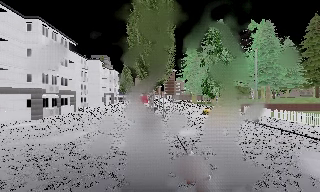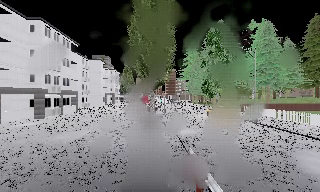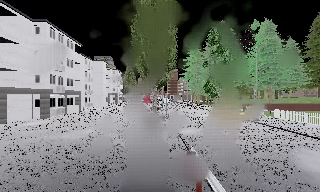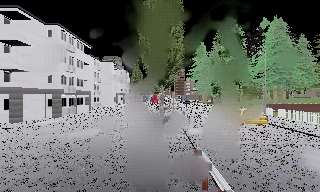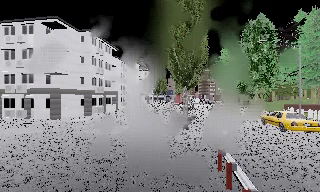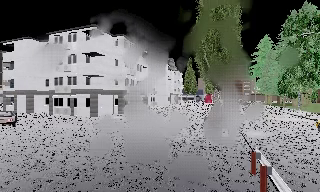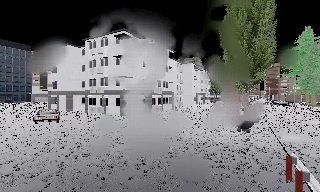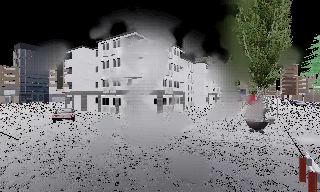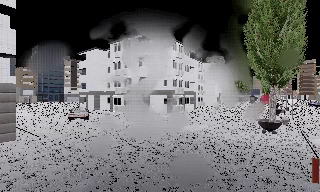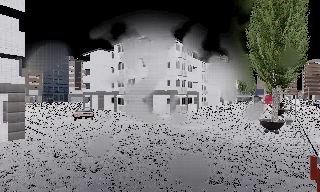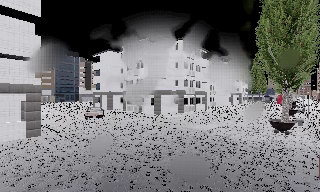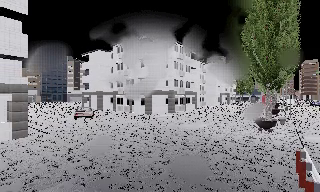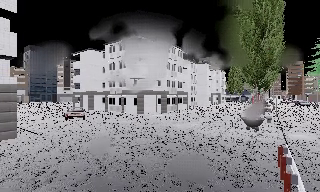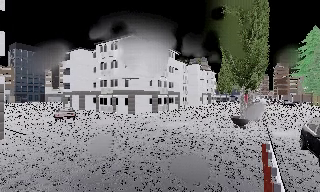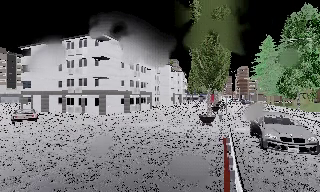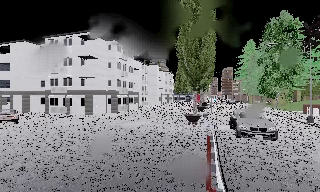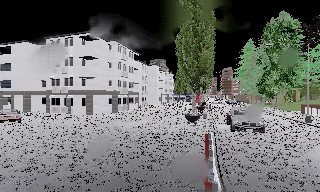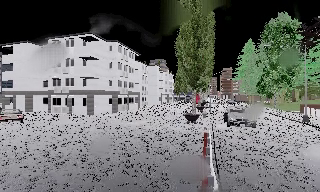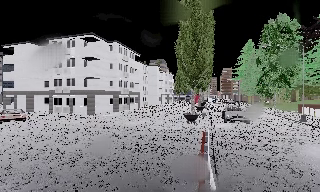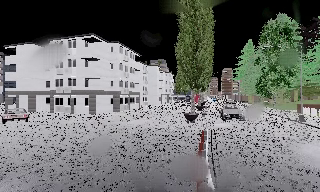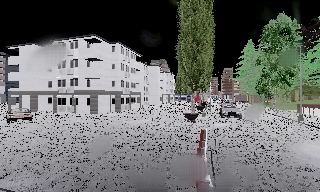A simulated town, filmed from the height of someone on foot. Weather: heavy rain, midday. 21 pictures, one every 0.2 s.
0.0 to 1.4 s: The scene slides to the right, as the camera pans about 35 degrees to its left. It travels backward, about 1.5 m.
1.4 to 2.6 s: The camera travels backward, about 1.5 m, so what stands in front gets smaller.
2.6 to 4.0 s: The scene slides to the left, as the camera pans about 15 degrees to its right. It travels backward, about 2 m, so what stands in front gets smaller.
The film runs backward here.
